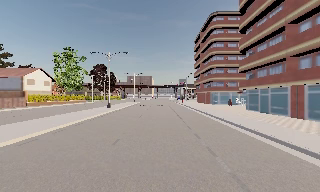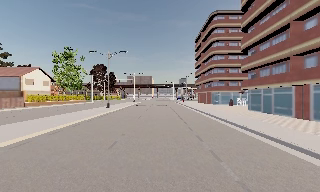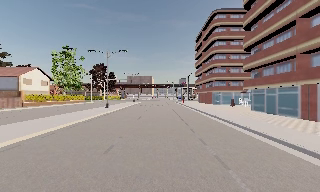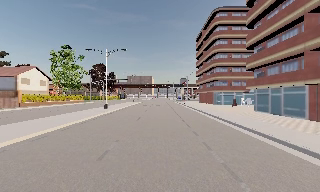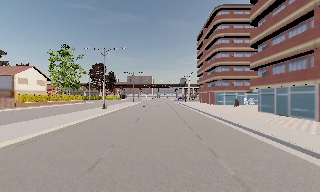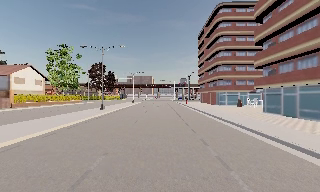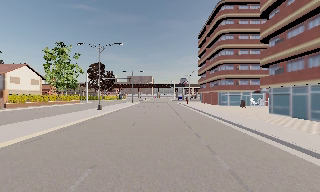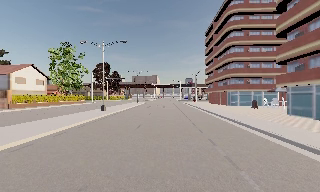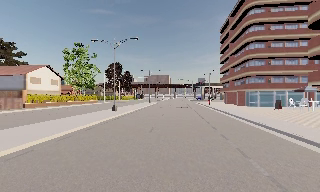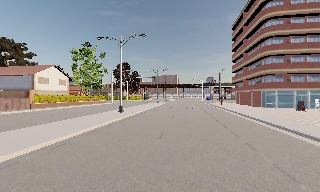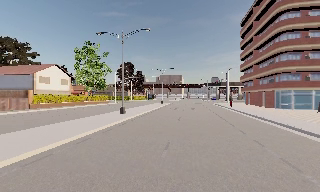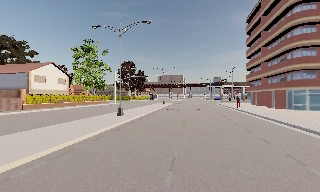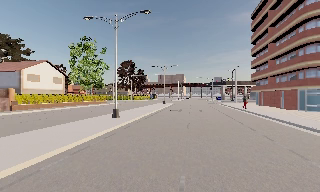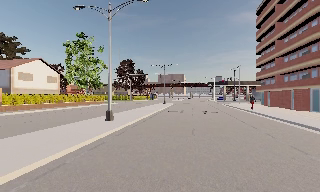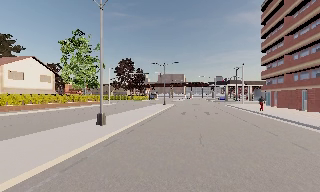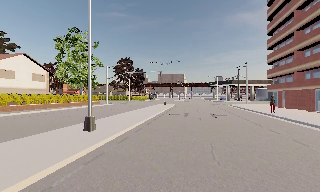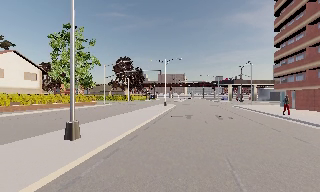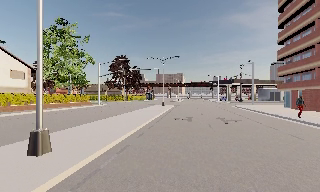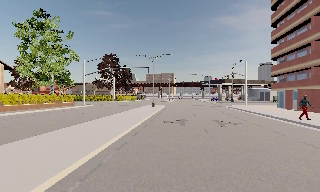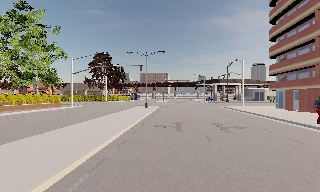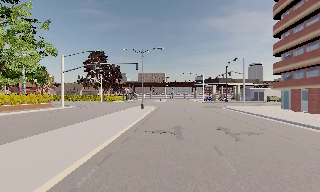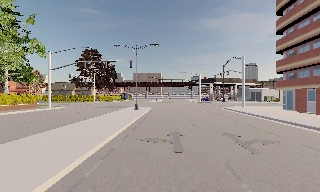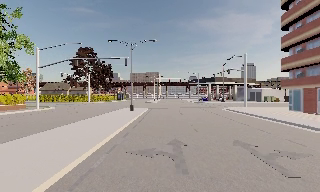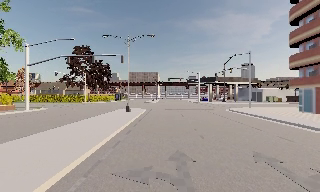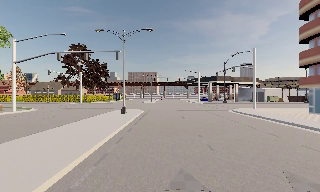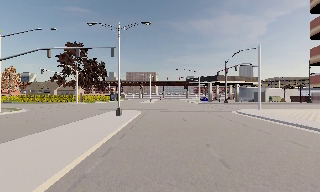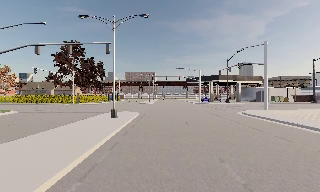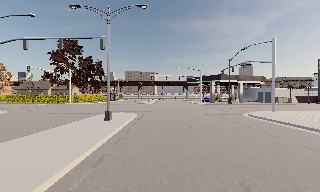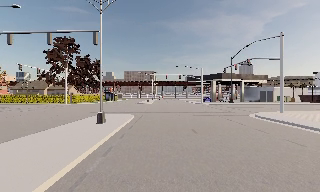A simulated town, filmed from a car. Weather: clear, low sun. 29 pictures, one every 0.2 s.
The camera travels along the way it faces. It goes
forward.
0.0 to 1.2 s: The camera travels forward, about 4 m, so what stands in front looms larger. It gains speed.
1.2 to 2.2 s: The camera pans to its left, which is counterclockwise from overhead, by about 10 degrees. It travels forward, about 6 m, so what stands in front looms larger.
2.2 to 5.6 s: The scene slides to the left, as the camera pans about 10 degrees to its right. It travels forward, about 25 m, so what stands in front looms larger.
The film runs forward here.
